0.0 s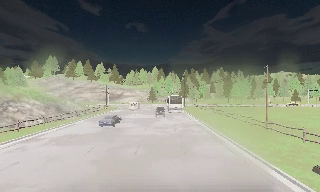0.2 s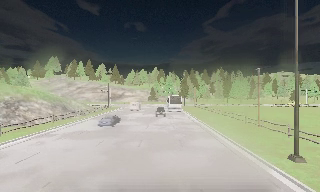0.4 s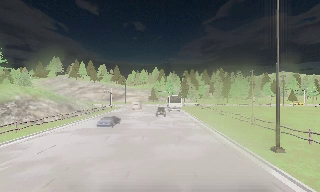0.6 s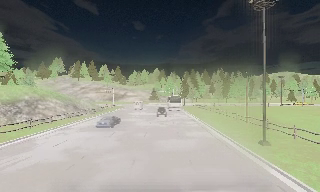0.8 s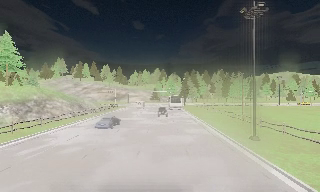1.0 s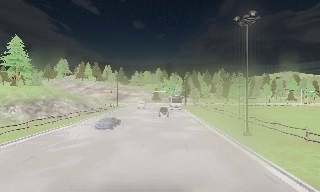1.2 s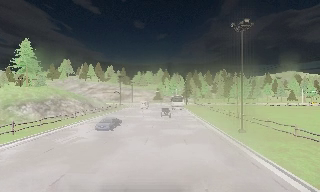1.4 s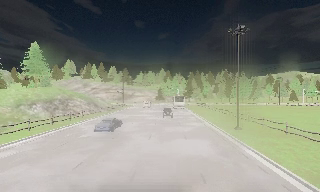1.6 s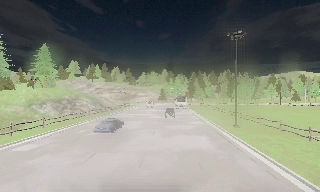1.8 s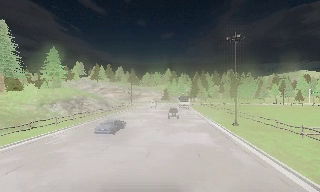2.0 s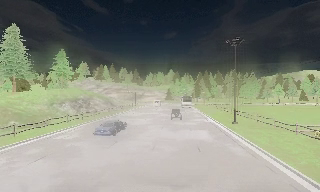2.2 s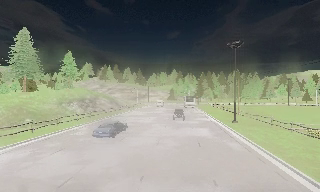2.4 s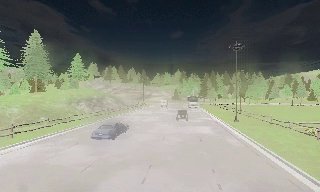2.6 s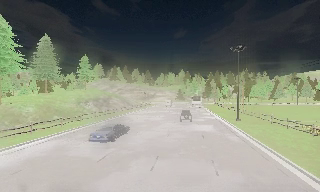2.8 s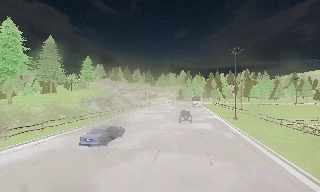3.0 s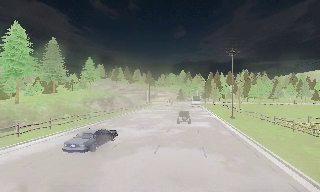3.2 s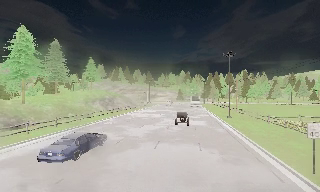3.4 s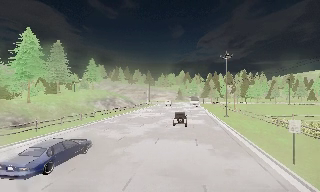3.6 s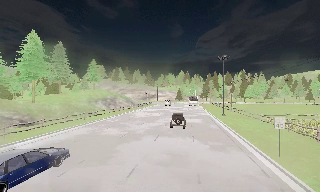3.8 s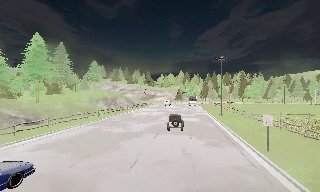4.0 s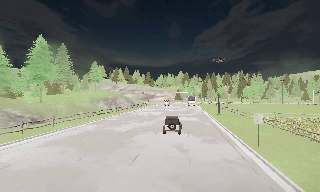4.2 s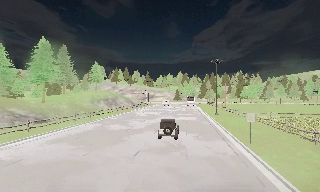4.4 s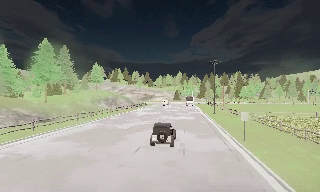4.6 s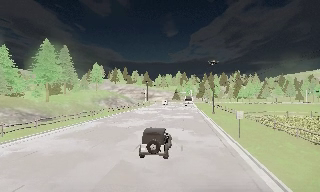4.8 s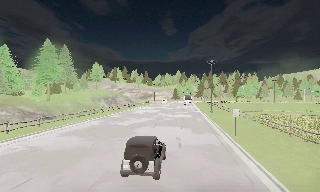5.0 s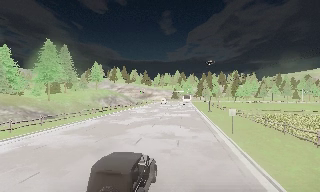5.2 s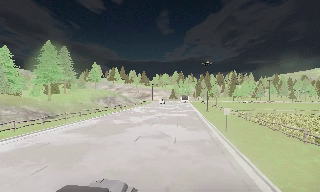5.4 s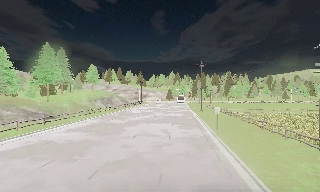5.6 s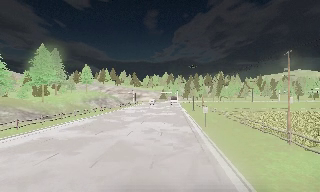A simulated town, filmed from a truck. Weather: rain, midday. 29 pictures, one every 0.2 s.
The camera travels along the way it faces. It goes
backward.
0.0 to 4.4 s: The camera travels backward, about 30 m, so what stands in front gets smaller.
4.4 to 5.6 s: The camera travels backward, about 5 m, so what stands in front gets smaller. It gains speed.
The film runs backward here.
